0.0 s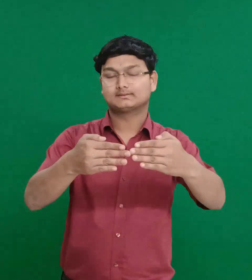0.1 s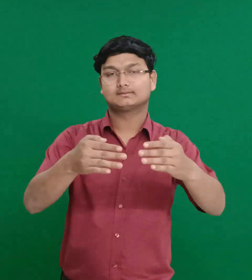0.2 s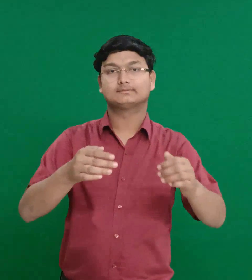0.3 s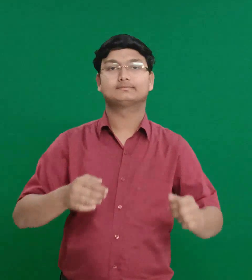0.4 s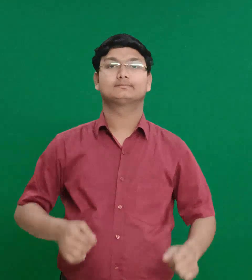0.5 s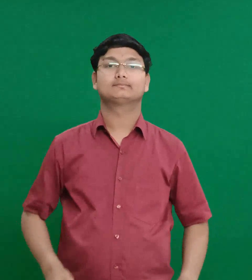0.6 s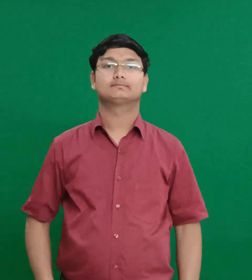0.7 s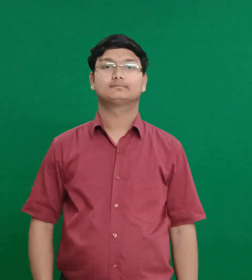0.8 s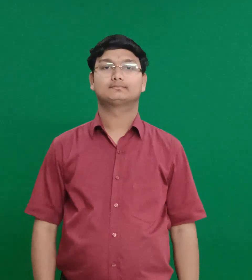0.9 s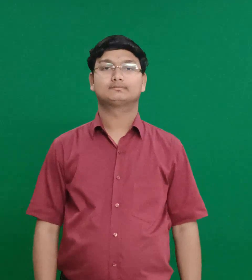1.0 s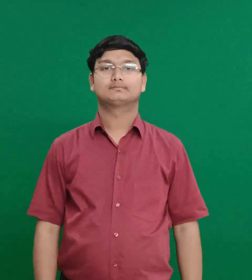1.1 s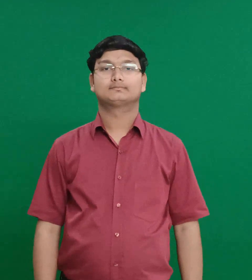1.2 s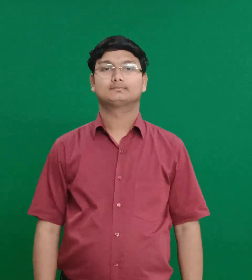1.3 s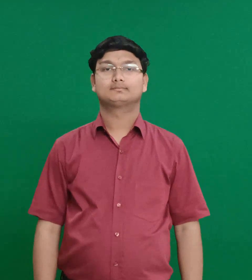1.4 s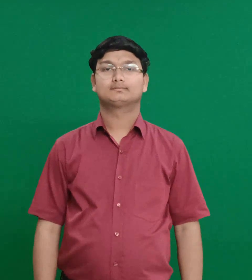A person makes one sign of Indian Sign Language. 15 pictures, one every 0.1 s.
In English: babylon
